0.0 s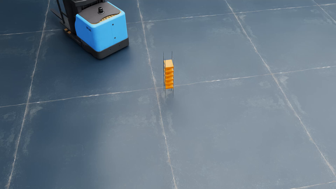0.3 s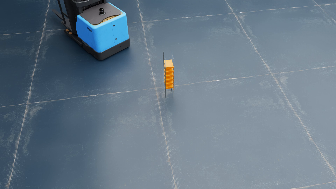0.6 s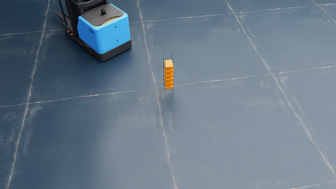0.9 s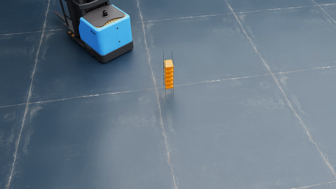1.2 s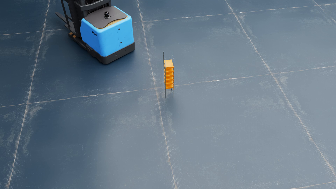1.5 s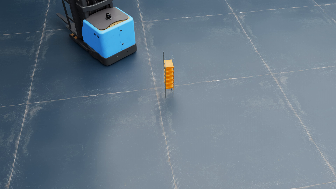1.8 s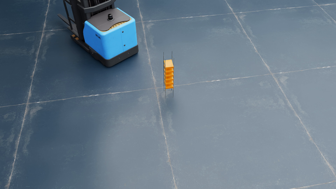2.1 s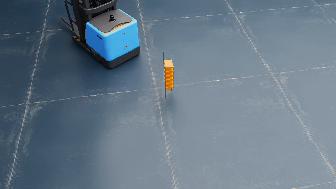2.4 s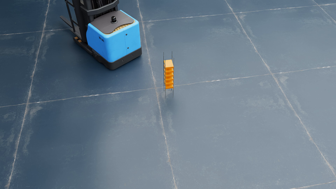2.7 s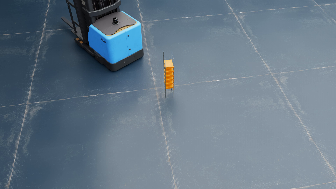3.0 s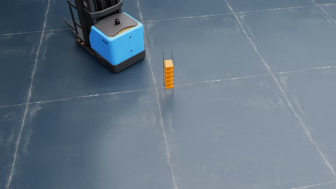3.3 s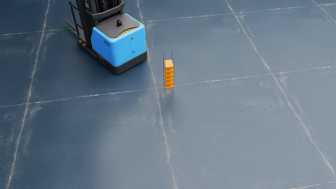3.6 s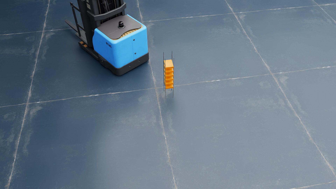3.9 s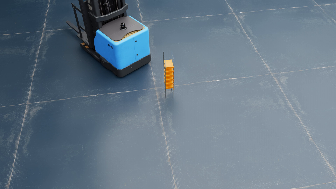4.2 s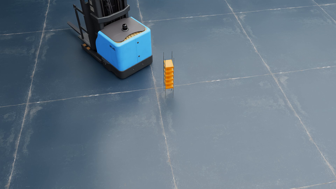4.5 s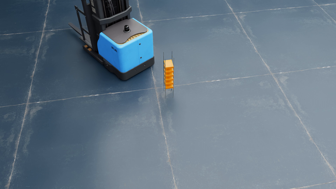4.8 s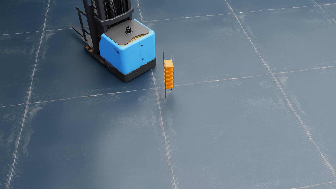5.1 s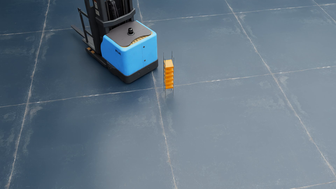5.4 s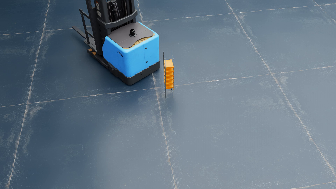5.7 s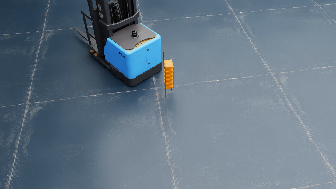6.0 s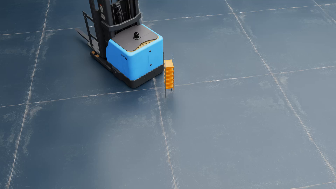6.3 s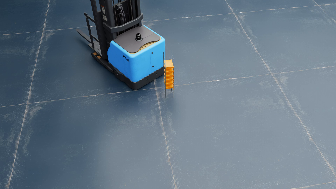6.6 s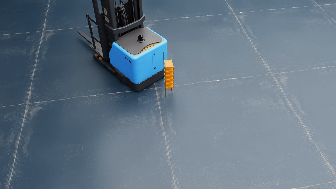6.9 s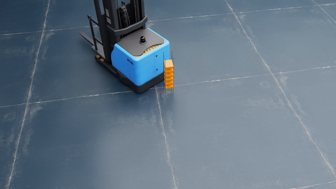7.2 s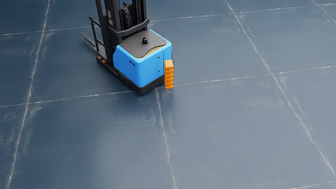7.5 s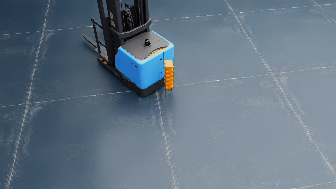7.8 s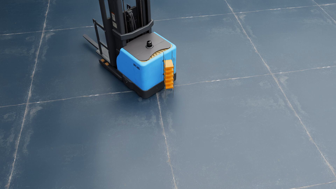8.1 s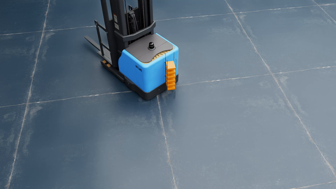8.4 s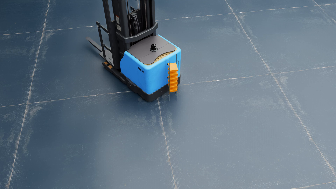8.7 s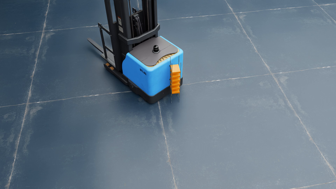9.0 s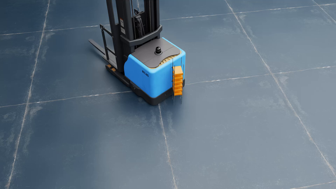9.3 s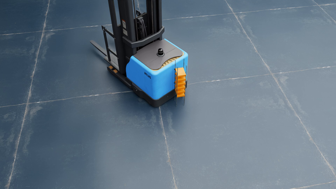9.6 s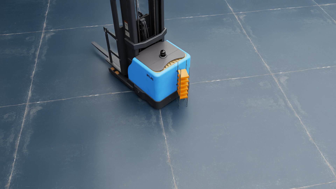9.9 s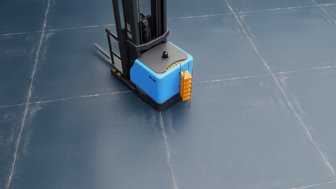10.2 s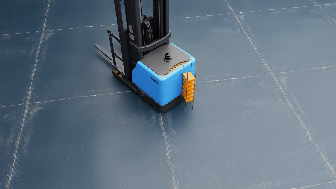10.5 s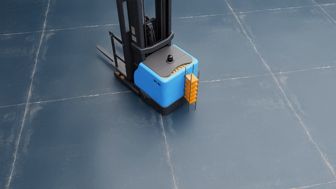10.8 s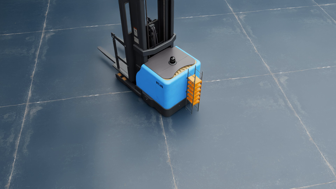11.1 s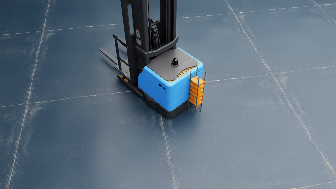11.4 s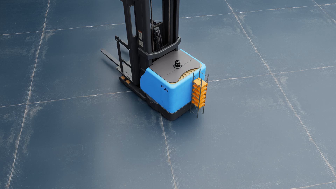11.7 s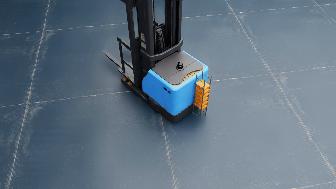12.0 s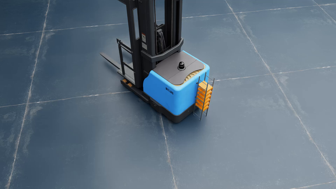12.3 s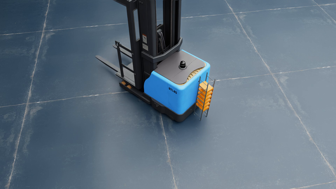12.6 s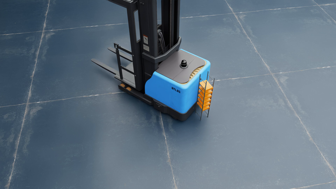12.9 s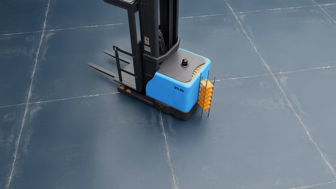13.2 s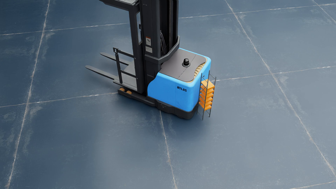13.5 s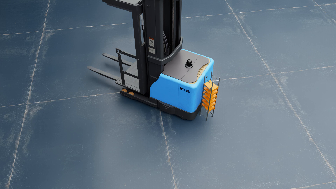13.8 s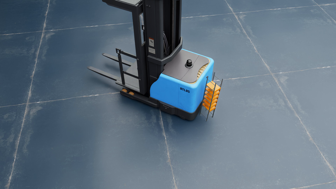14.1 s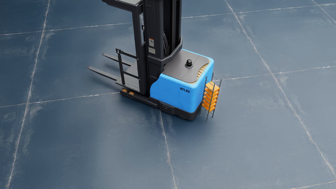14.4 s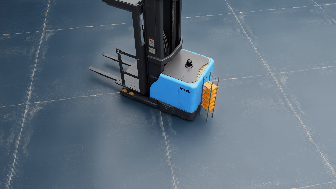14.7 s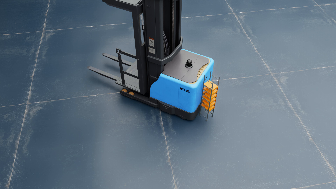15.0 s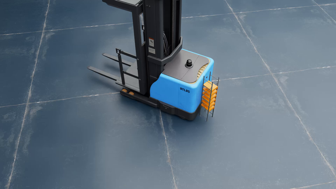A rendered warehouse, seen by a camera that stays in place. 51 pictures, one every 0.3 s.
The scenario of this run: A forklift runs into an object in its way.
